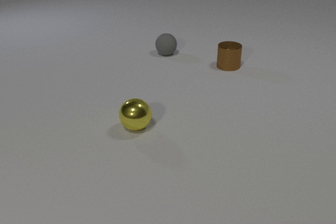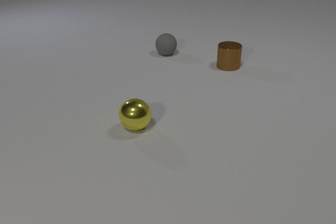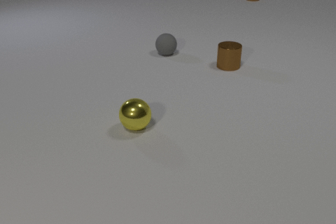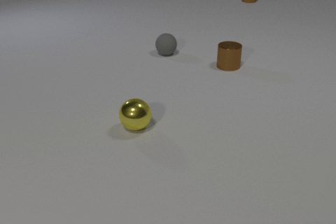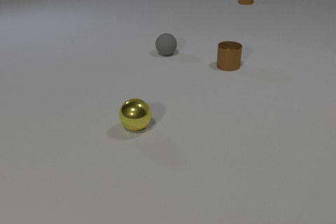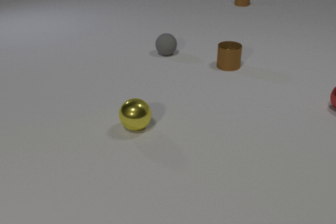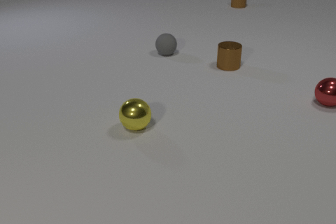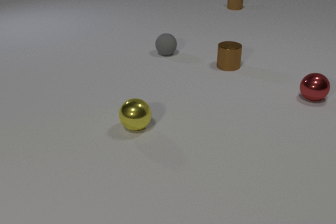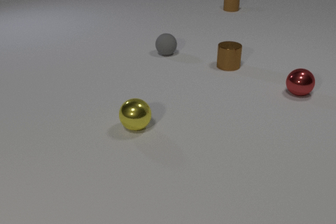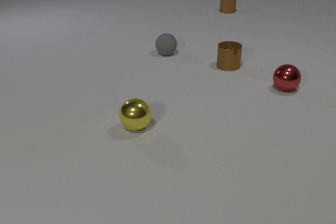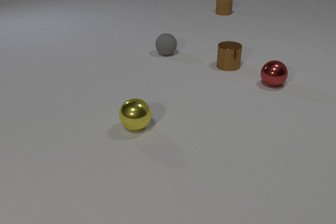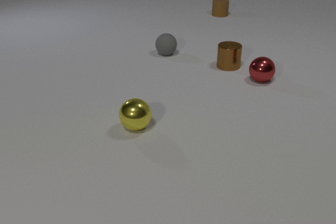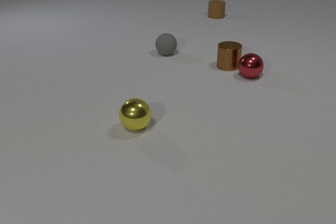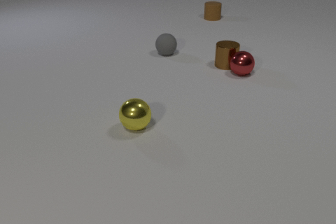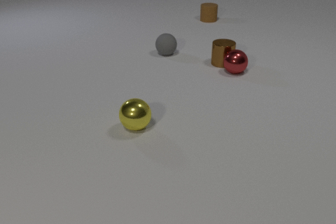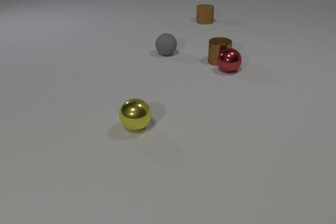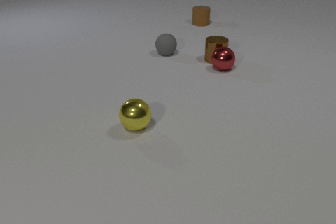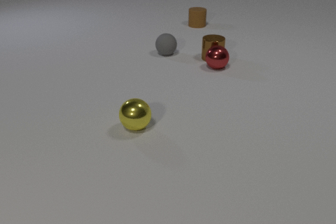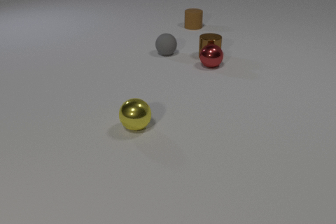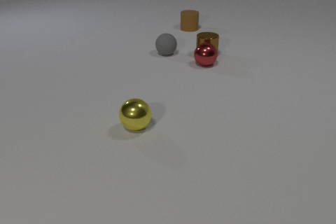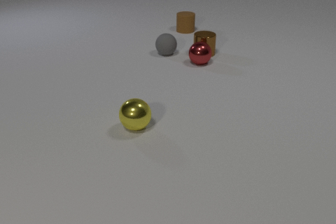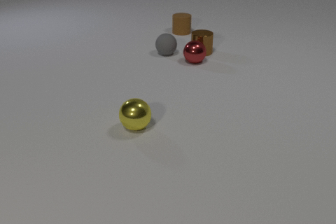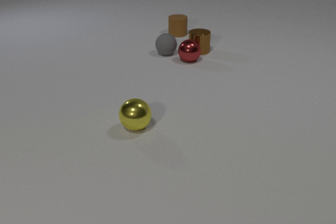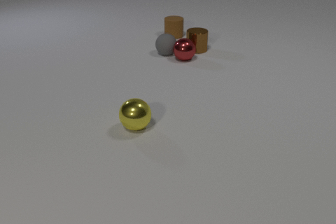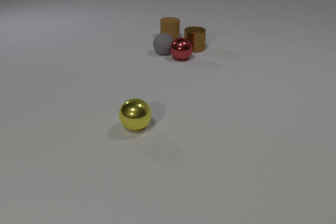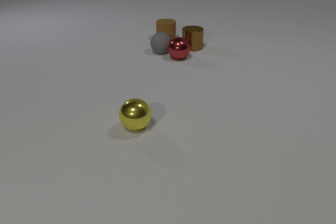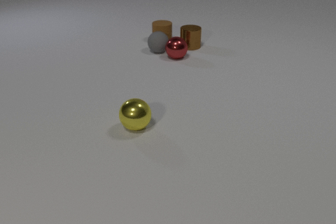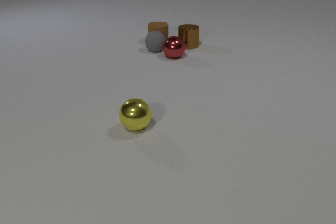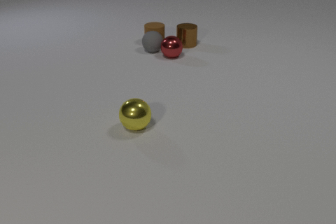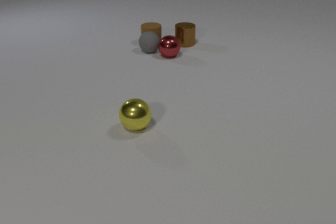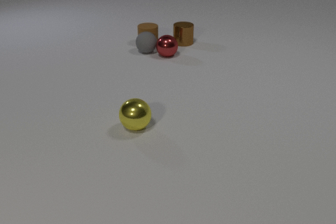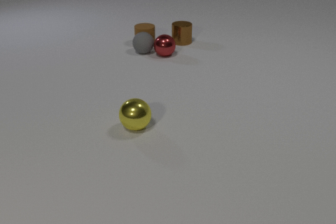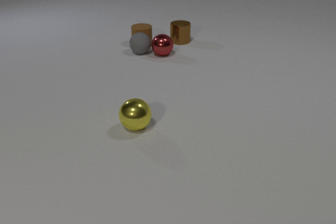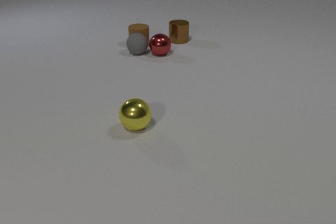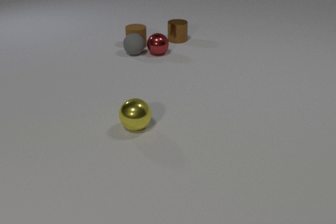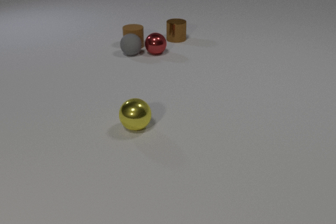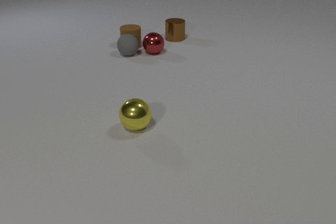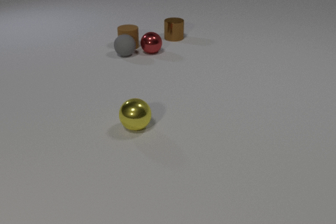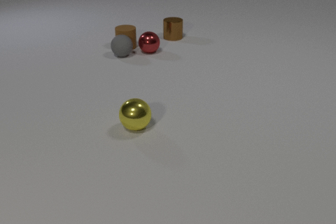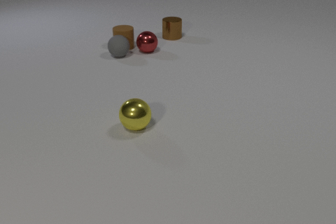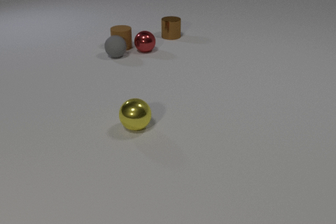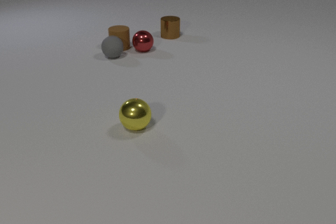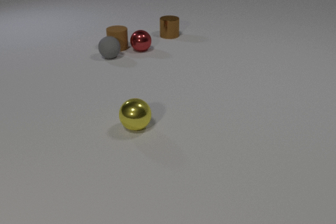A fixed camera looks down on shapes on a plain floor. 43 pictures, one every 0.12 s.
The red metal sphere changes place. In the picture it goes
to the left.
The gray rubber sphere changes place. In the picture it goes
to the left.
0.00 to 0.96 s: The red metal sphere comes in at the right edge, rolls to the left and away from the camera. The brown rubber cylinder slides toward the camera and to the left.
0.96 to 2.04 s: The red metal sphere rolls to the left and away from the camera. The brown metal cylinder slides away from the camera and to the left. The brown rubber cylinder slides toward the camera and to the left. The red metal sphere and the brown metal cylinder collide.
2.04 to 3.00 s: The red metal sphere rolls to the left and away from the camera. The brown metal cylinder slides away from the camera and to the left. The gray rubber sphere rolls to the left. The brown rubber cylinder slides toward the camera and to the left. The red metal sphere and the gray rubber sphere collide.
3.00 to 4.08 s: The red metal sphere rolls to the left and away from the camera. The brown metal cylinder slides away from the camera and to the left. The gray rubber sphere rolls to the left. The brown rubber cylinder slides to the left and toward the camera. The gray rubber sphere and the brown rubber cylinder collide.
4.08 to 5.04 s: The red metal sphere rolls to the left and away from the camera. The brown metal cylinder slides away from the camera and to the left. The gray rubber sphere rolls to the left. The brown rubber cylinder slides to the left.
How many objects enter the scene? 1.
How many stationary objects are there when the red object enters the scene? 3.
What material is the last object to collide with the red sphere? rubber.
